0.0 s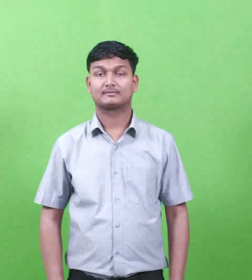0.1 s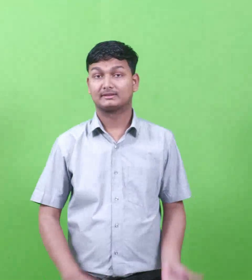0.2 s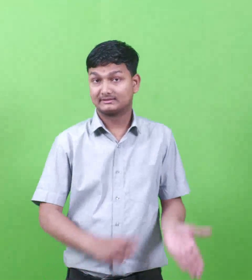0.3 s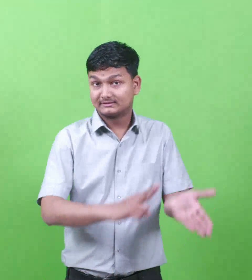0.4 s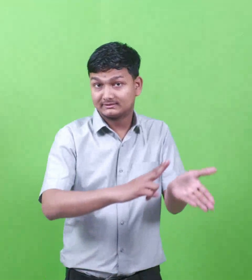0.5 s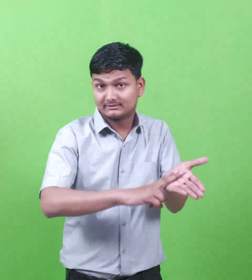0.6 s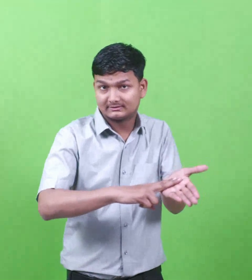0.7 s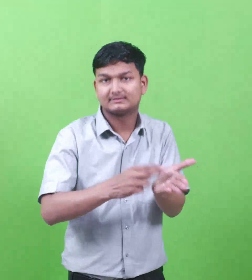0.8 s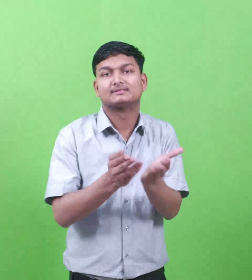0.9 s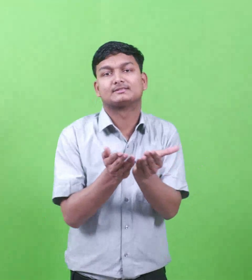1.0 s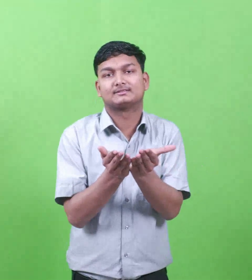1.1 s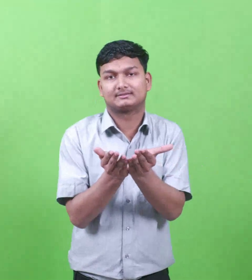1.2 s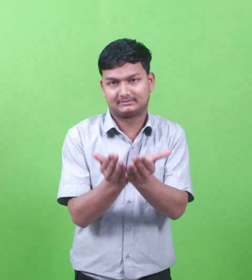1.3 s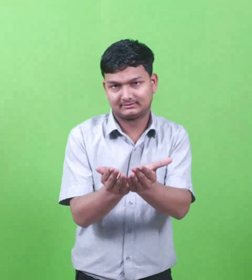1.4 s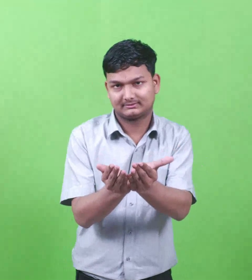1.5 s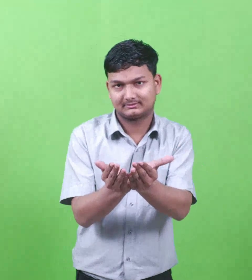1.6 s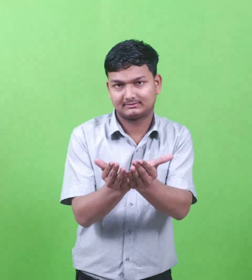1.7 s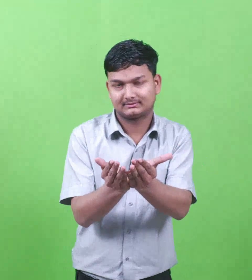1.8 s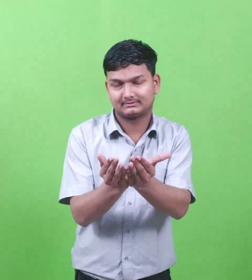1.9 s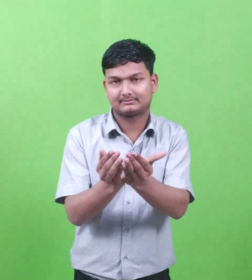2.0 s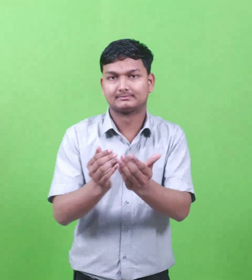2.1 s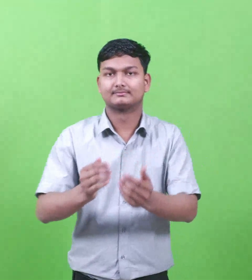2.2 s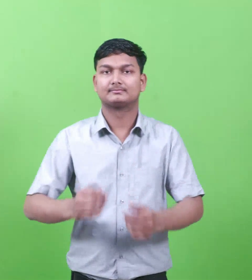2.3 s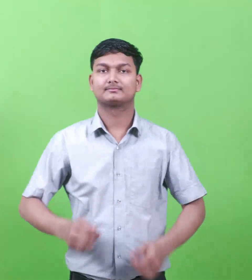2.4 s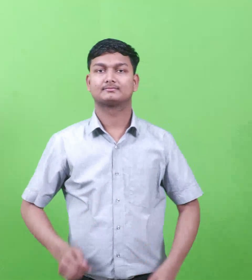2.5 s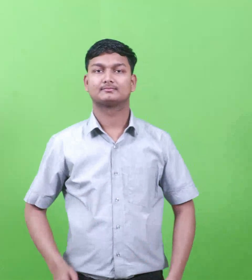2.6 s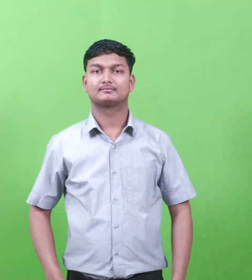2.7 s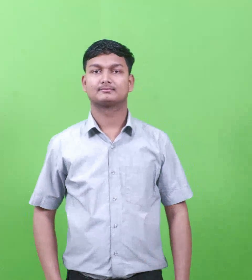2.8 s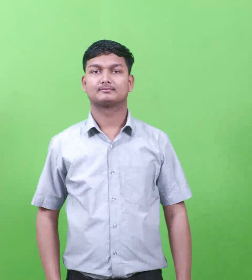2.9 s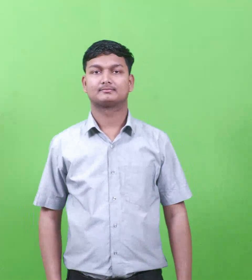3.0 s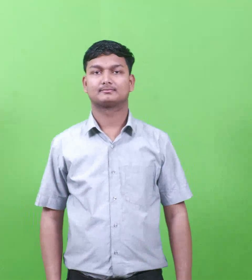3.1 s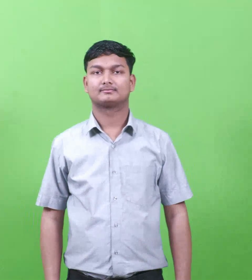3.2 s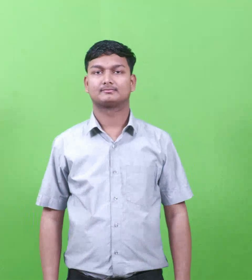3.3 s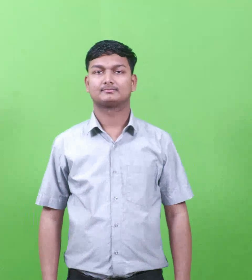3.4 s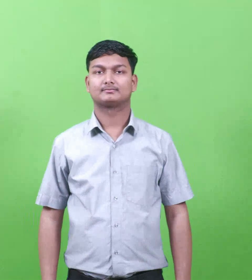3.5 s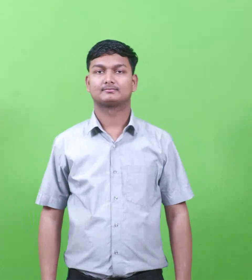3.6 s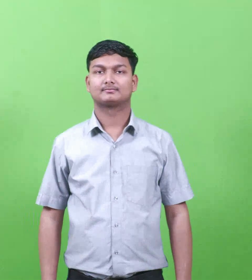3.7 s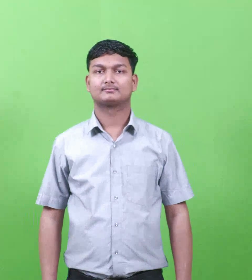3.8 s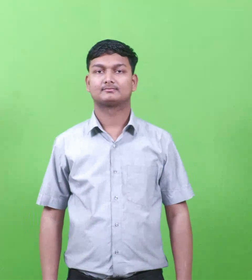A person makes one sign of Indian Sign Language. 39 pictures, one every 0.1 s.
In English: noah
